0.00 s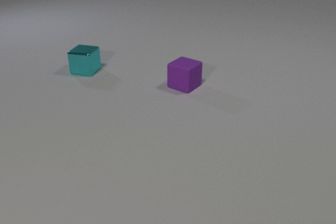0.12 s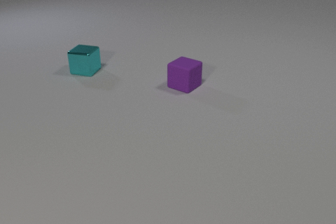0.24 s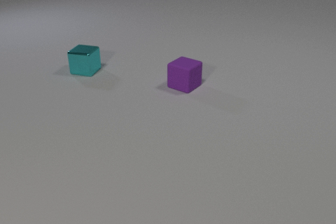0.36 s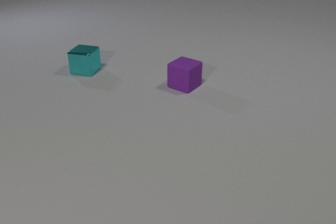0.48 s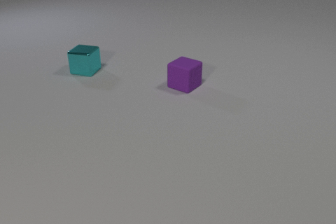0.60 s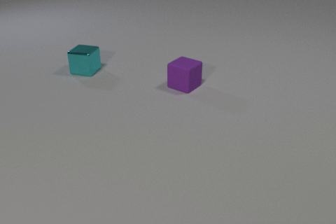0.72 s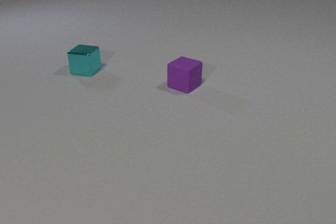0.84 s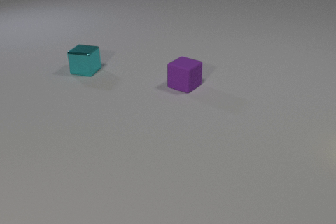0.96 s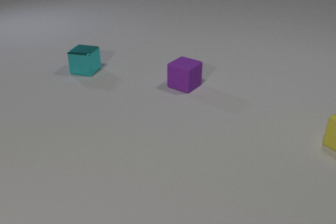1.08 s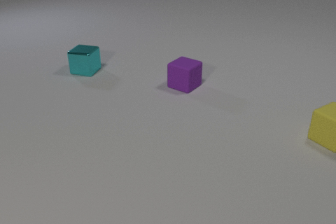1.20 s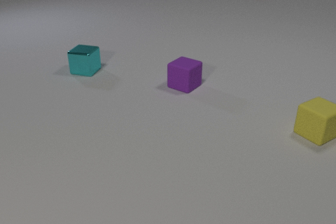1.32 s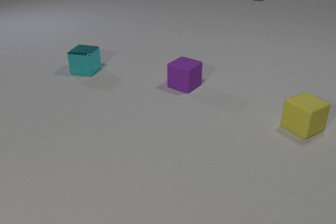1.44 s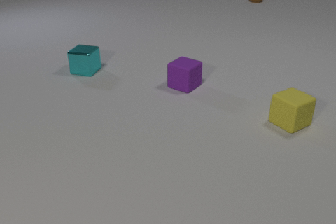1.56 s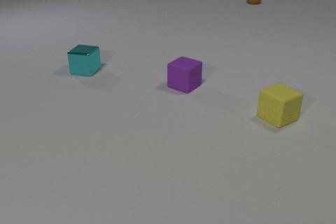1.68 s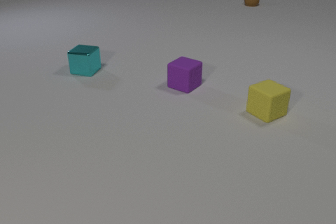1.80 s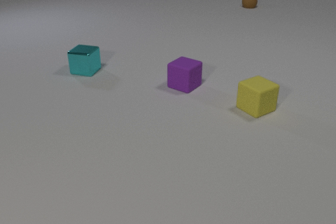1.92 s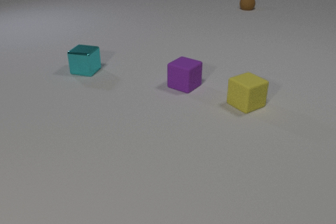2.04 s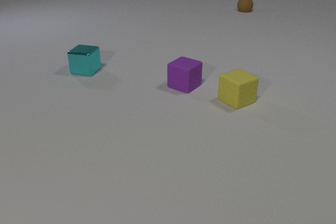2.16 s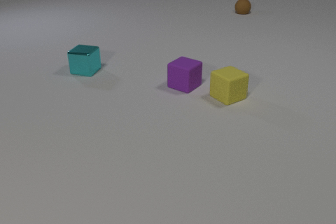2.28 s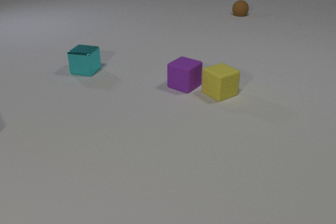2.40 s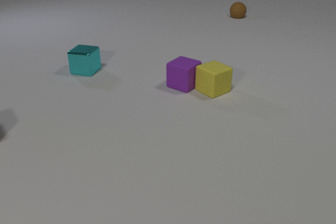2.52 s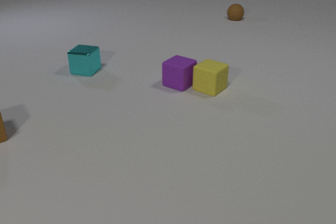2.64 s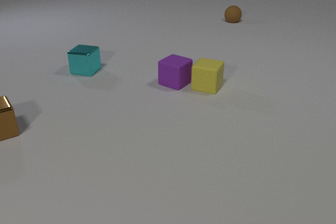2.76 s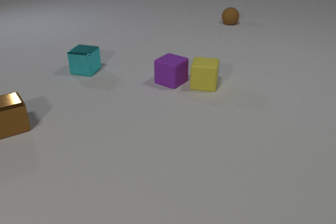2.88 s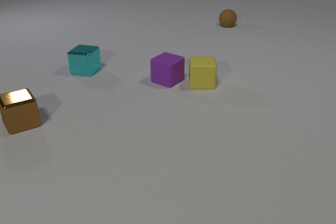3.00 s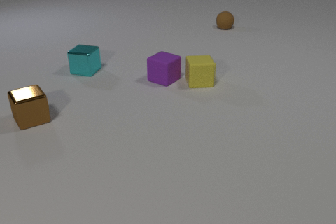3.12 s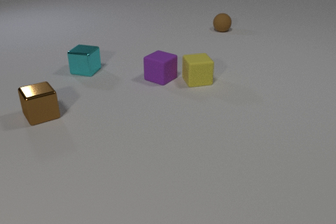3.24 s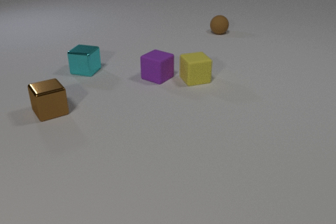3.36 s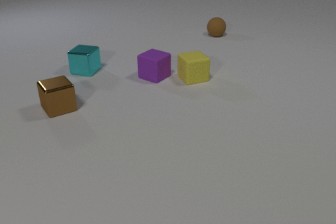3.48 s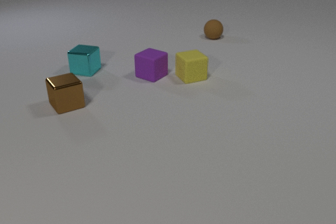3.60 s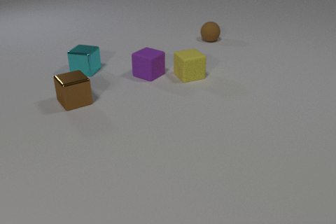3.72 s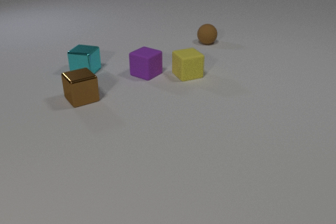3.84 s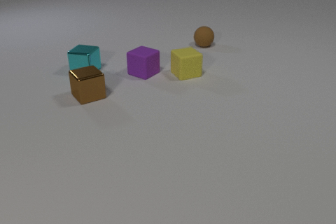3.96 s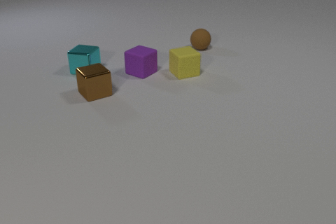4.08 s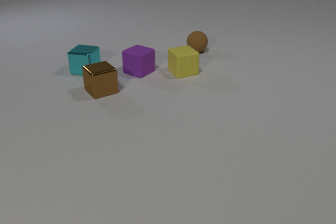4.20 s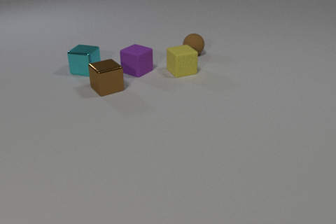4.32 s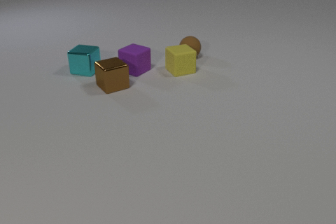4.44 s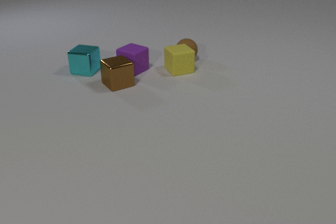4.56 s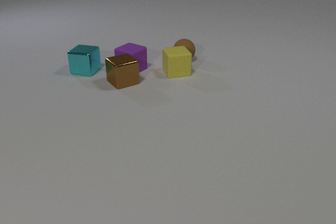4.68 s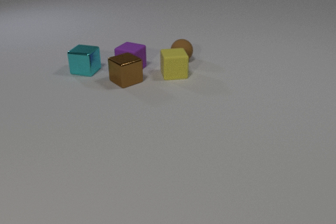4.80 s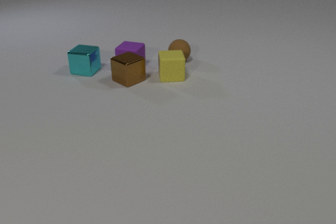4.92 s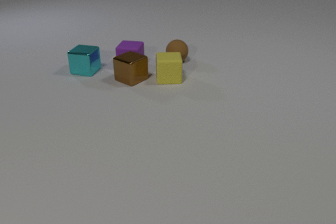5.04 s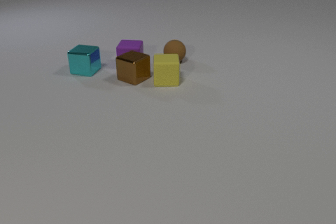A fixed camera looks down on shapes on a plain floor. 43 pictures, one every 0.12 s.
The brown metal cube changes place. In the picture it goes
to the right.
The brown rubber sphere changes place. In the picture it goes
toward the camera.
0.00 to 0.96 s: The yellow rubber cube comes in at the right edge, slides to the left.
0.96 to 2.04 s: The yellow rubber cube slides to the left and away from the camera. The brown rubber sphere comes in at the top edge, rolls toward the camera.
2.04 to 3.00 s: The yellow rubber cube slides to the left and away from the camera, spins so that its near face slides to the right, counterclockwise seen from above. The purple rubber cube slides to the left and away from the camera. The brown rubber sphere rolls toward the camera. The brown metal cube comes in at the left edge, slides to the right and away from the camera. The yellow rubber cube and the purple rubber cube collide.
3.00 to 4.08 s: The yellow rubber cube slides away from the camera and to the left. The purple rubber cube slides to the left and away from the camera. The brown rubber sphere rolls toward the camera. The brown metal cube slides to the right and away from the camera.
4.08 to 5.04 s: The yellow rubber cube slides toward the camera and to the left, spins clockwise seen from above by about 30 degrees, its near face sliding to the left. The purple rubber cube slides away from the camera and to the left, spins so that its near face slides to the right, counterclockwise seen from above. The brown rubber sphere rolls toward the camera and to the left. The brown metal cube slides to the right and away from the camera, spins so that its near face slides to the right, counterclockwise seen from above. The yellow rubber cube and the brown rubber sphere collide. The purple rubber cube and the brown metal cube collide.
Are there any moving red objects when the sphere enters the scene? no.
What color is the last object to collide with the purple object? brown.
How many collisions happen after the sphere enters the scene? 3.
